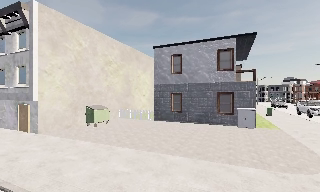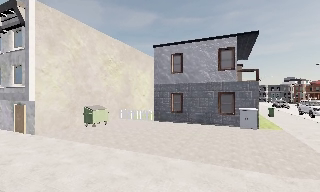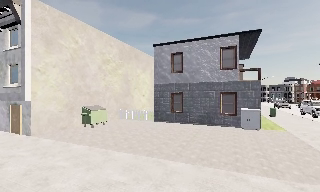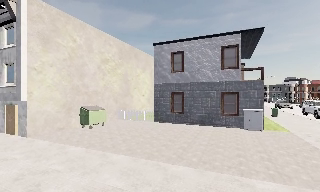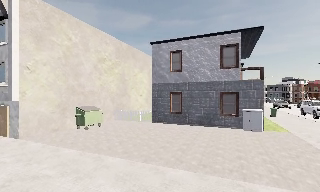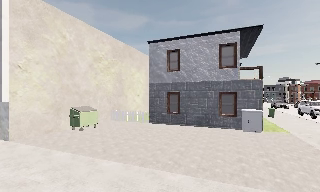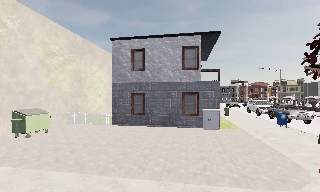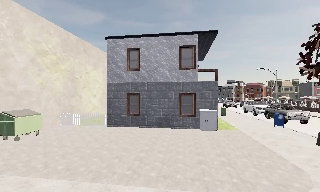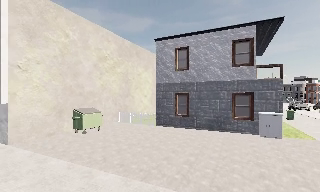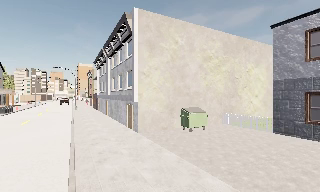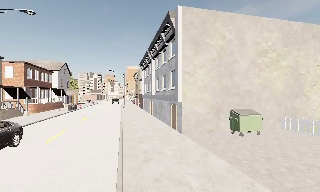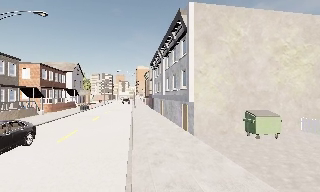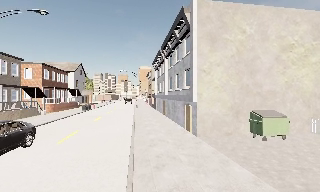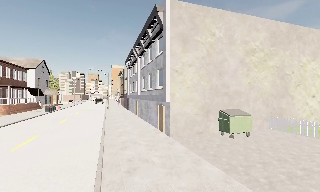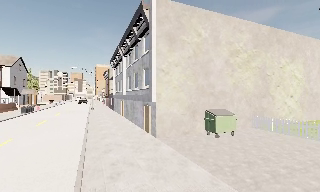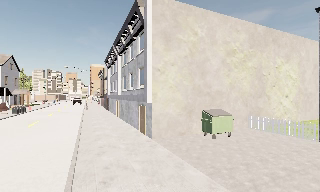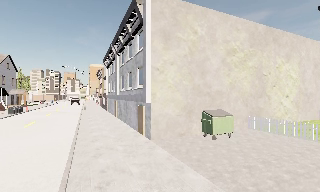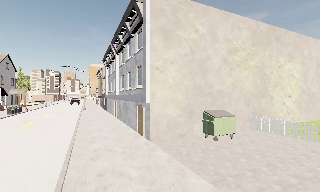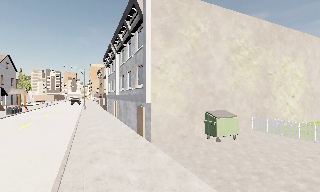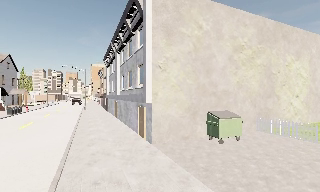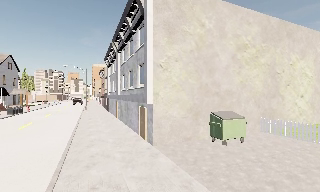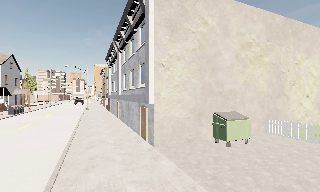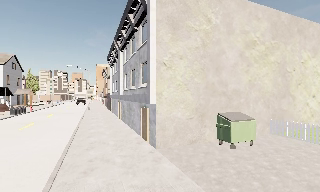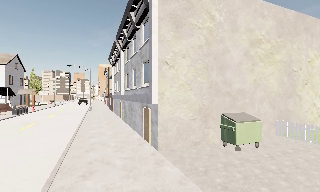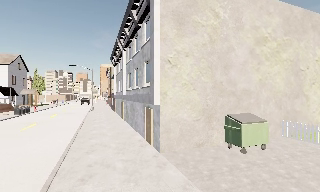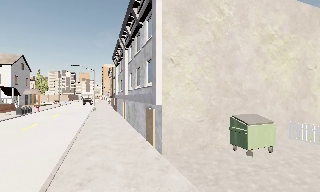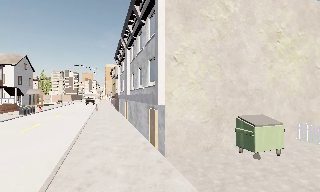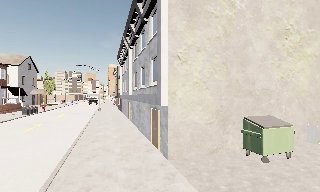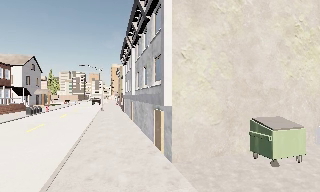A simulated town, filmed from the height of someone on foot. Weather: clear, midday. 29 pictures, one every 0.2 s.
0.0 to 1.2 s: The scene slides to the left, as the camera pans about 15 degrees to its right. It travels forward, about 2 m, so what stands in front looms larger.
1.2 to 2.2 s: The camera swings to its left by about 70 degrees, and the scene slides to the right. It travels forward, about 1.5 m.
2.2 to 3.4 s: The scene slides to the left, as the camera pans about 15 degrees to its right. It travels forward, about 1.5 m, so what stands in front looms larger.
3.4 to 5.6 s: The camera travels forward, about 3 m, so what stands in front looms larger.
The film runs forward here.
